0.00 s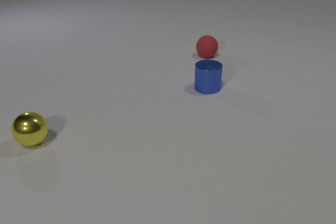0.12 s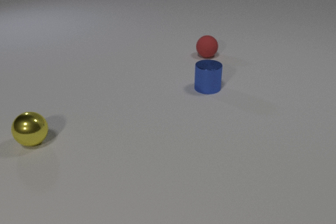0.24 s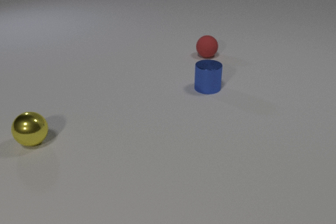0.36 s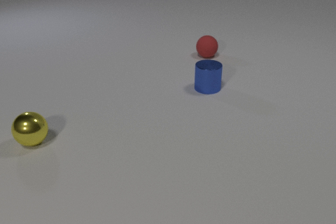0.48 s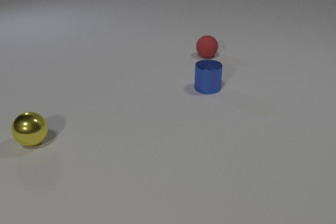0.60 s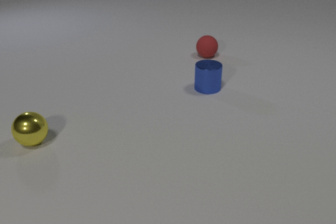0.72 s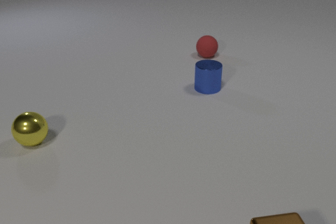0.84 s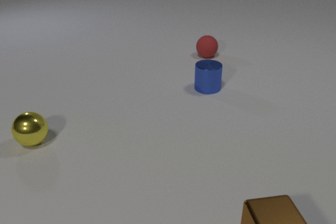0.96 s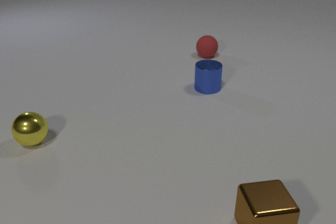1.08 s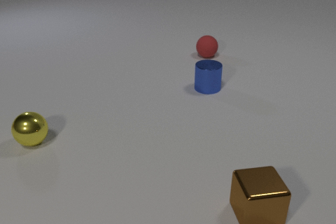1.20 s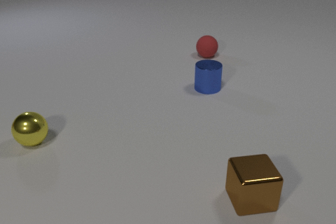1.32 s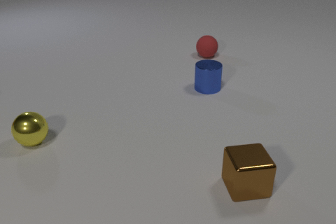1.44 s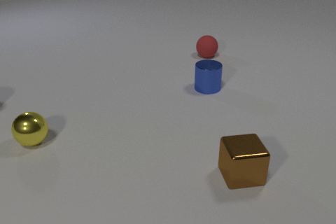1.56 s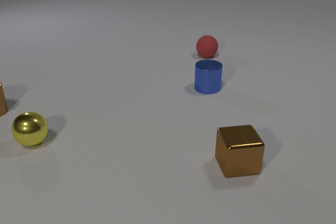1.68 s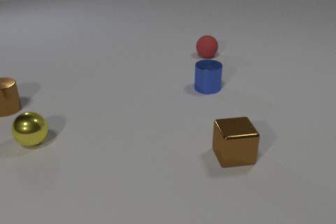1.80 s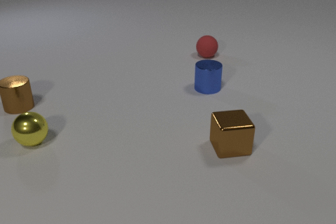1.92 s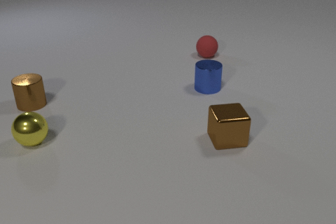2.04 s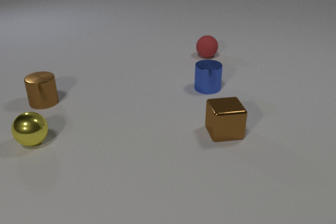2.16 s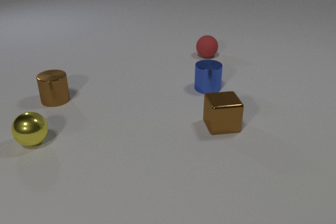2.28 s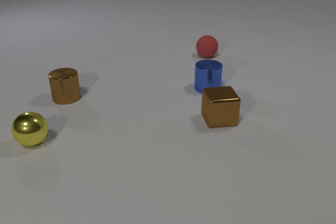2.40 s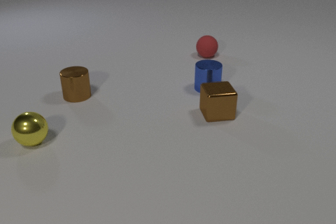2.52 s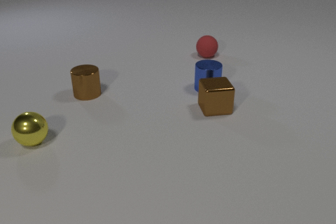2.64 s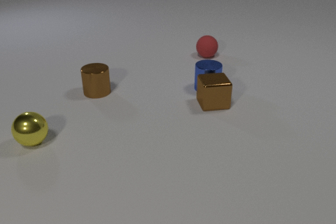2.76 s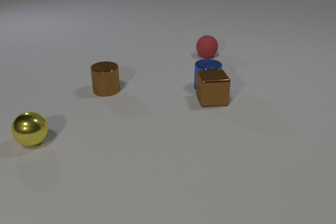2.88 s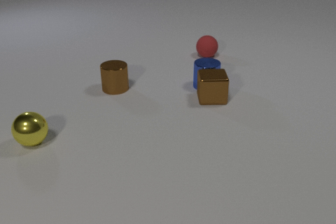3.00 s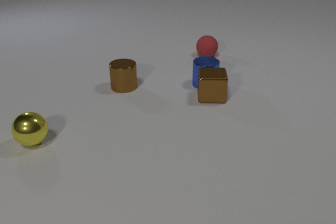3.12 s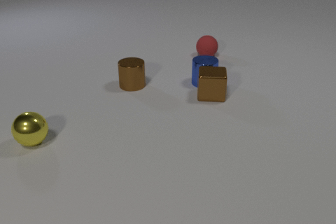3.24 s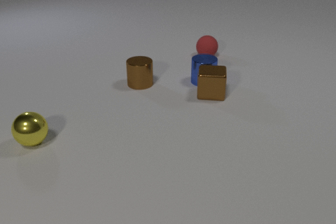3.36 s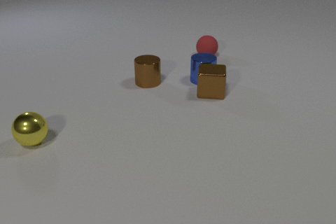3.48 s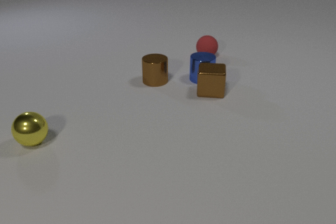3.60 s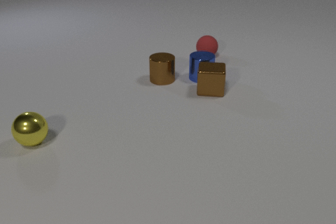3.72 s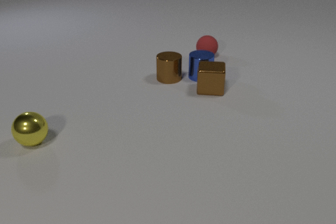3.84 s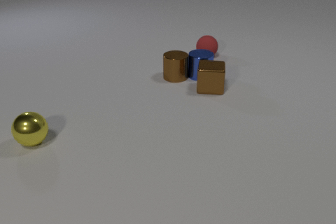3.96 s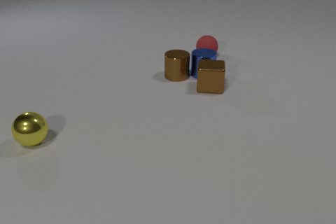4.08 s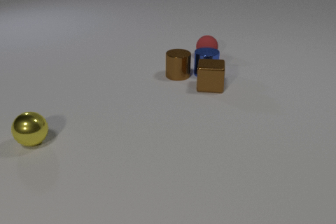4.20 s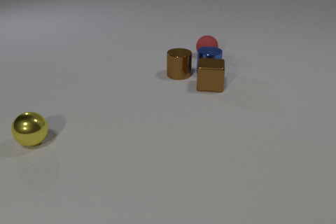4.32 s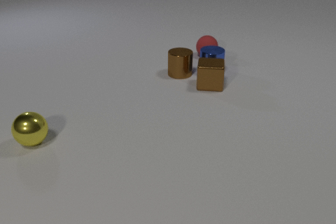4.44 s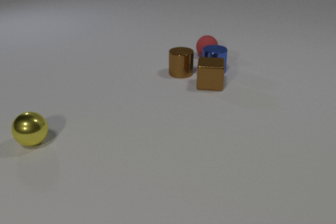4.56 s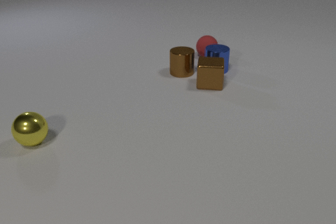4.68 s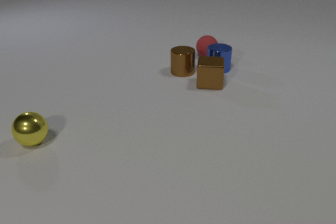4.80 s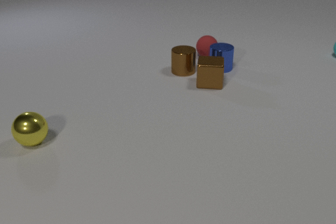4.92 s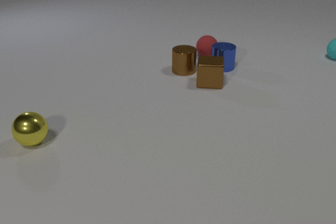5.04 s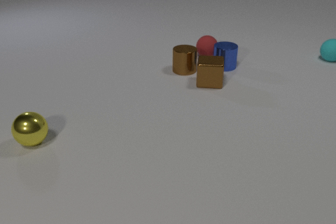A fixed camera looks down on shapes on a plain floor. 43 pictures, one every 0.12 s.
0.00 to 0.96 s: The brown metal cube comes in at the bottom edge, slides away from the camera and to the left.
0.96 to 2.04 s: The brown metal cube slides away from the camera. The brown metal cylinder comes in at the left edge, slides to the right.
2.04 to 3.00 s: The brown metal cube slides away from the camera. The blue metal cylinder slides away from the camera. The brown metal cylinder slides to the right. The brown metal cube and the blue metal cylinder collide.
3.00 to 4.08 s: The brown metal cube slides away from the camera. The blue metal cylinder slides away from the camera. The brown metal cylinder slides to the right and away from the camera. The blue metal cylinder and the brown metal cylinder collide.
4.08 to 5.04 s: The brown metal cube slides away from the camera. The blue metal cylinder slides away from the camera and to the right. The cyan rubber sphere comes in at the right edge, rolls toward the camera and to the left. The brown metal cylinder slides away from the camera and to the right.
What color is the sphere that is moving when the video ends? cyan.
How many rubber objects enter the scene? 1.
How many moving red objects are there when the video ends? 0.
